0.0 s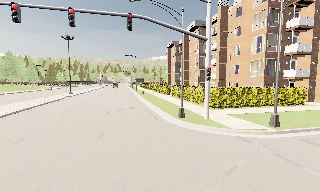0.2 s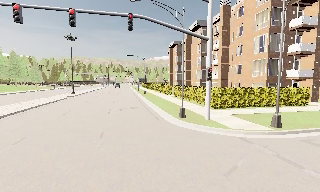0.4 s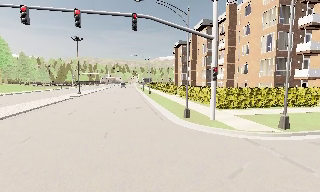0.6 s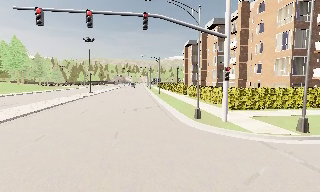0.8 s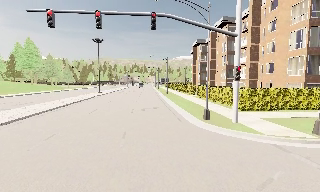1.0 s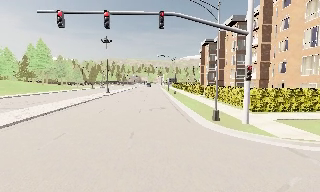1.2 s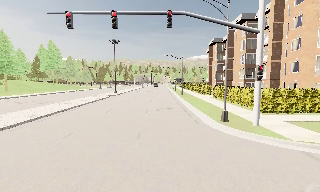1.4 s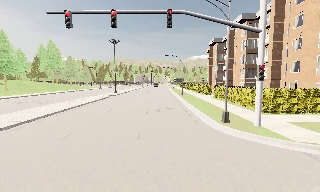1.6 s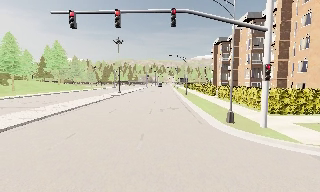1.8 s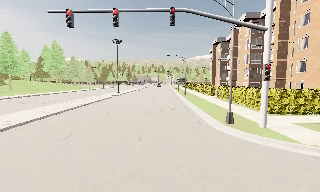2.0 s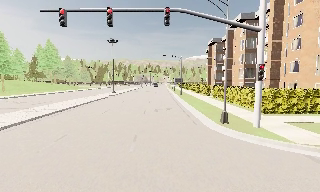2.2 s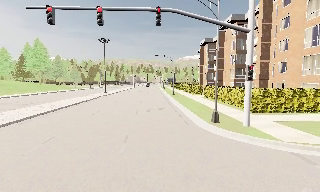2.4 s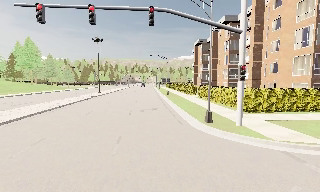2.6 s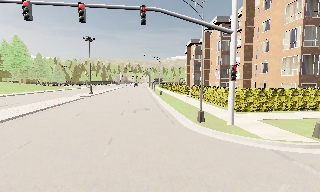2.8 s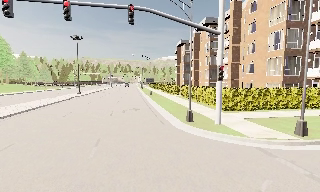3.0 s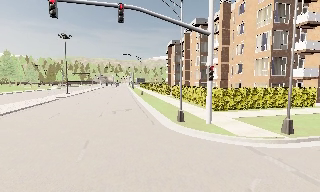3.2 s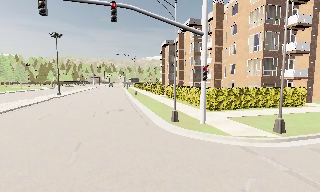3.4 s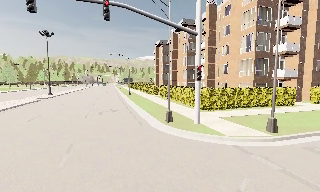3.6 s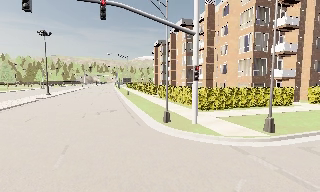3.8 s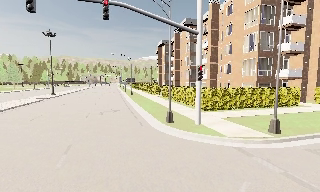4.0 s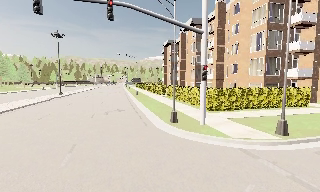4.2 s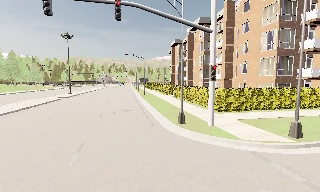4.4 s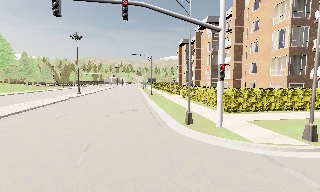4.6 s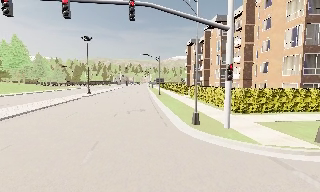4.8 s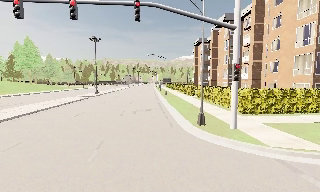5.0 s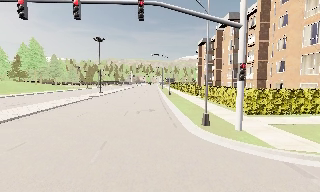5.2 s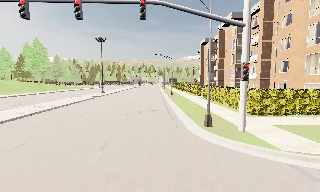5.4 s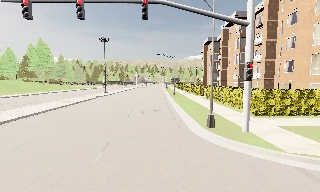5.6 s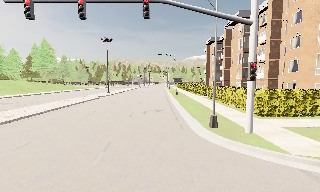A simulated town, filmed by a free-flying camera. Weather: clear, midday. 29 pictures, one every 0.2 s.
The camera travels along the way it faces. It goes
forward.
0.0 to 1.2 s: The camera pans to its left, which is counterclockwise from overhead, by about 15 degrees. It travels forward, about 0.5 m, so what stands in front looms larger.
1.2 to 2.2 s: The camera shifts only a little, or ends up much as it began.
2.2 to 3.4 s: The camera pans to its right, which is clockwise from overhead, by about 15 degrees.
3.4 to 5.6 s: The camera pans to its left, which is counterclockwise from overhead, by about 20 degrees. It travels forward and to its right, about 1 m, so what stands in front looms larger.
The film runs forward here.
